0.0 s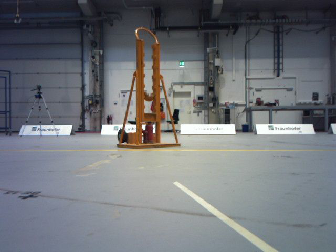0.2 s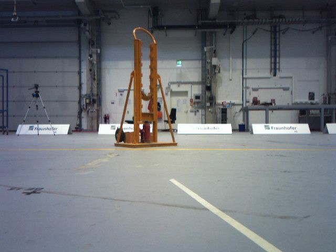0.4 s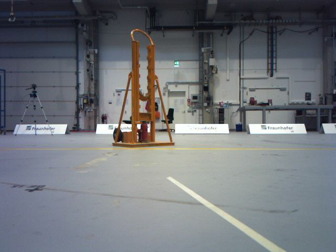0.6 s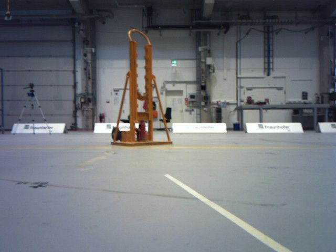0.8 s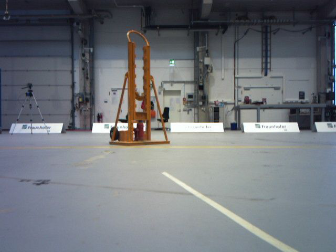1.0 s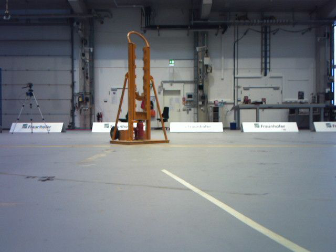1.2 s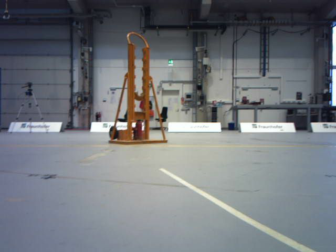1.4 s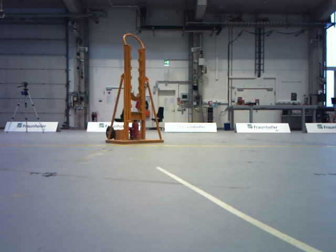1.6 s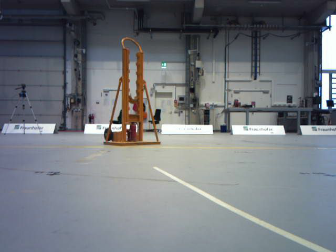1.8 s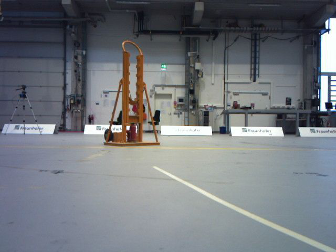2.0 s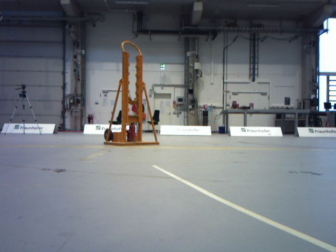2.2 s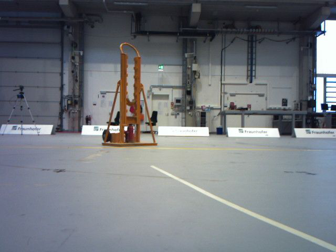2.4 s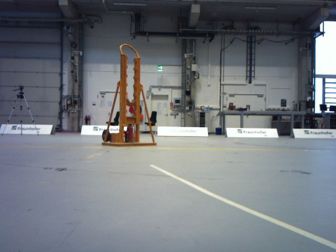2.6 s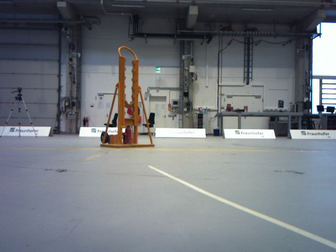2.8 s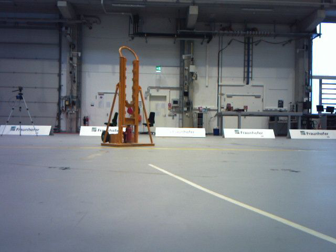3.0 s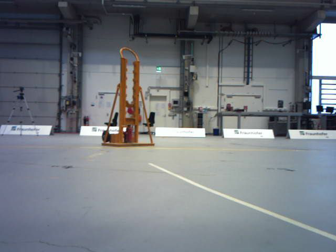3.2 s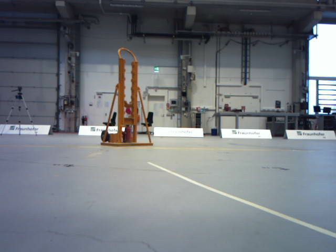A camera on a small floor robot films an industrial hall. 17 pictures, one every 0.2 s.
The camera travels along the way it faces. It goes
backward.
0.0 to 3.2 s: The camera swings to its right by about 10 degrees, and the scene slides to the left. It travels backward, about 0.6 m, so what stands in front gets smaller.
The film runs backward here.
